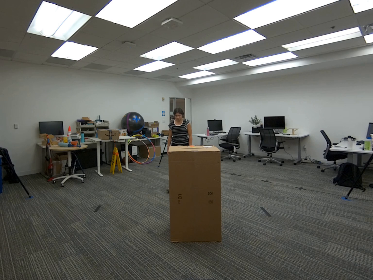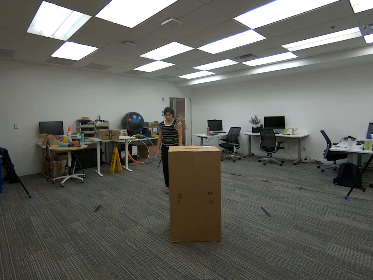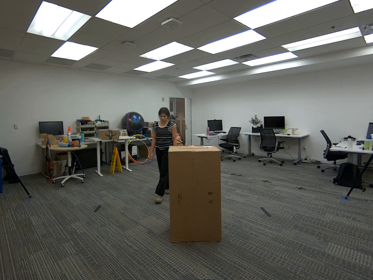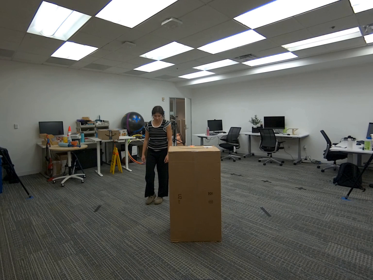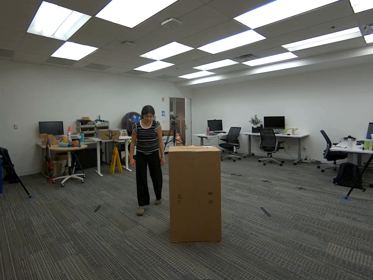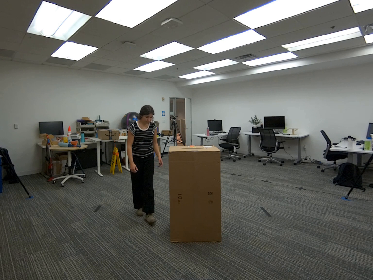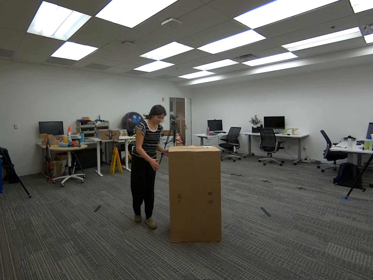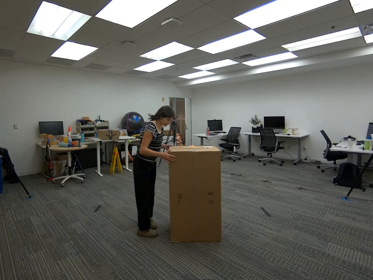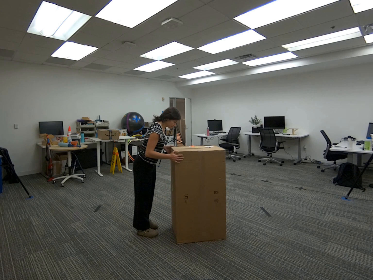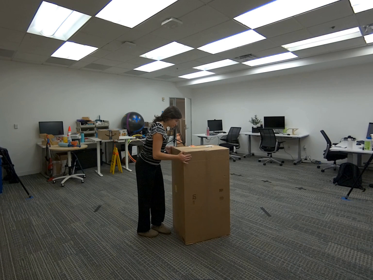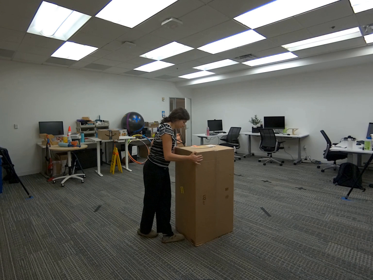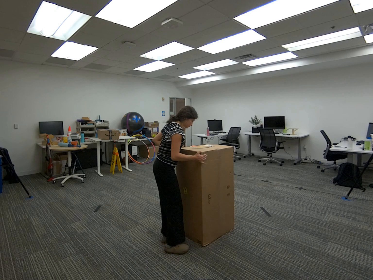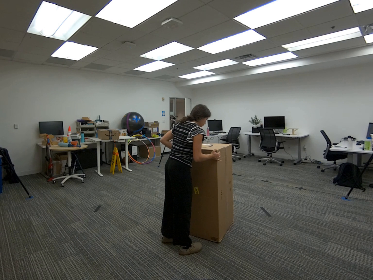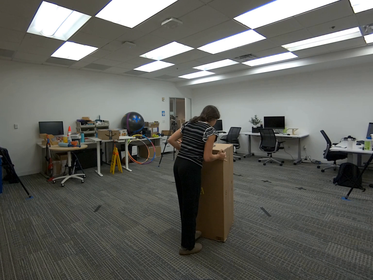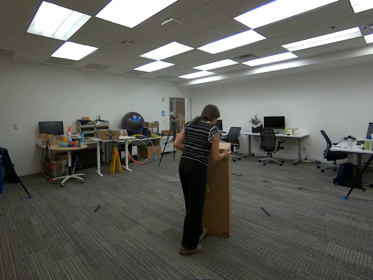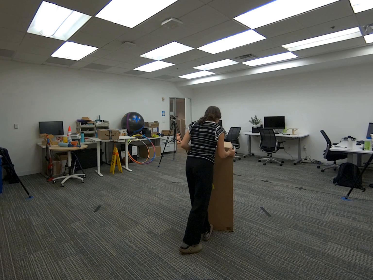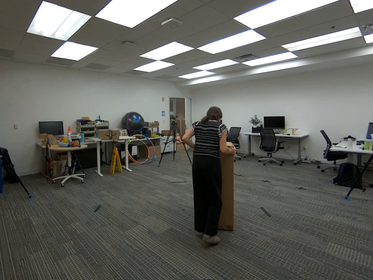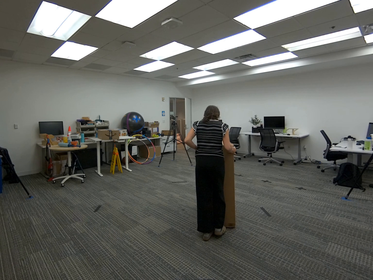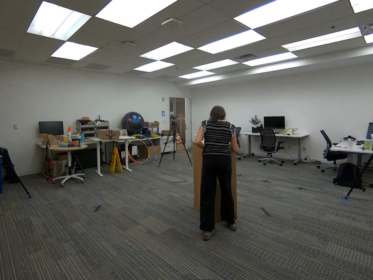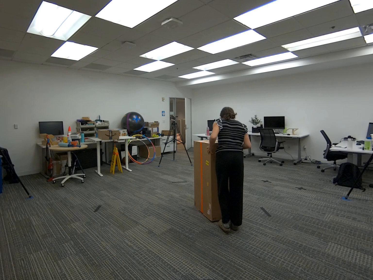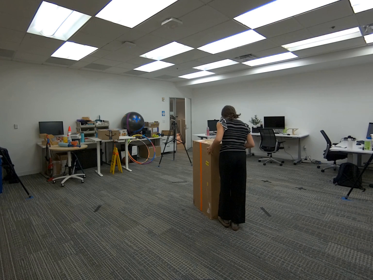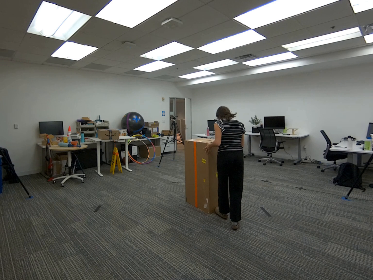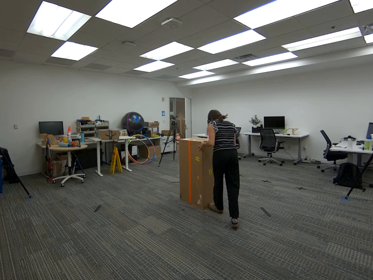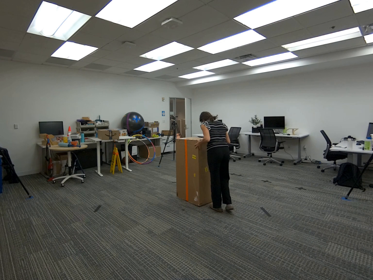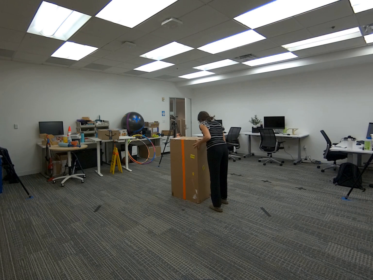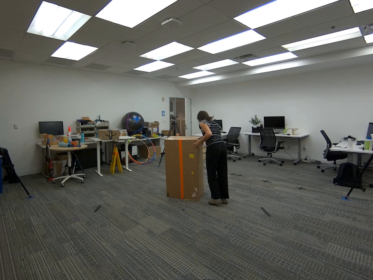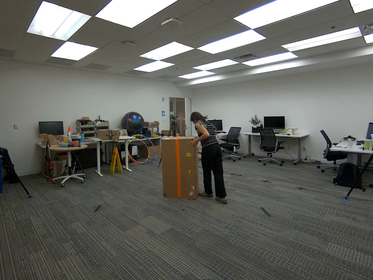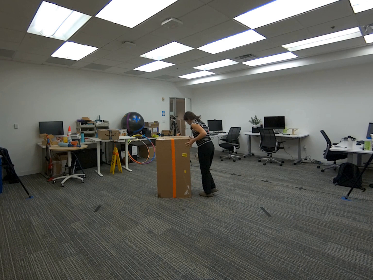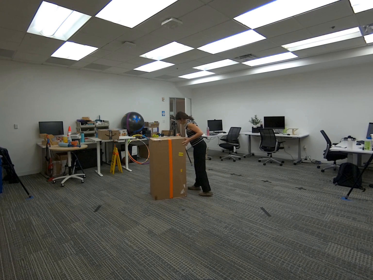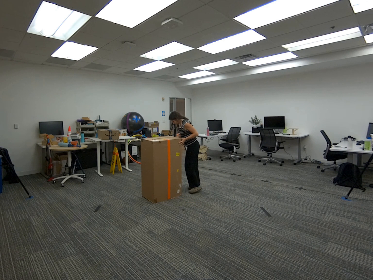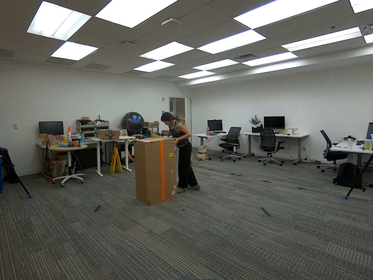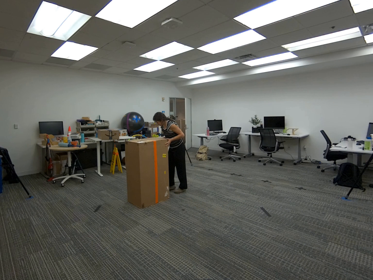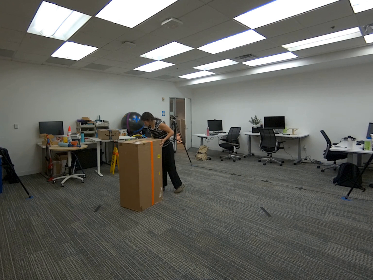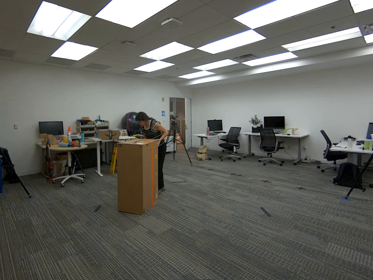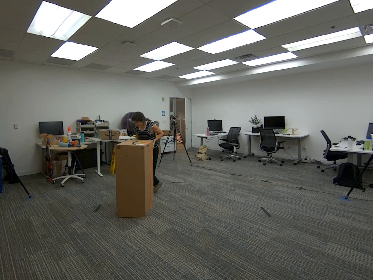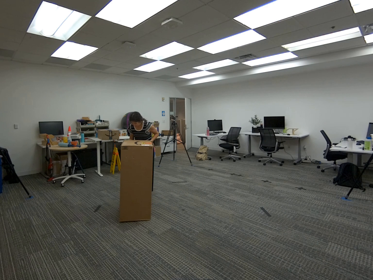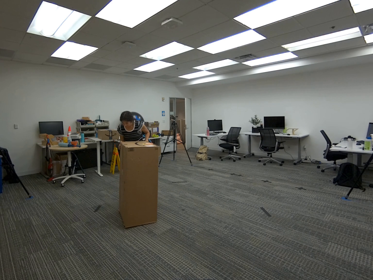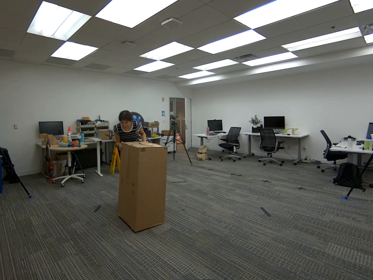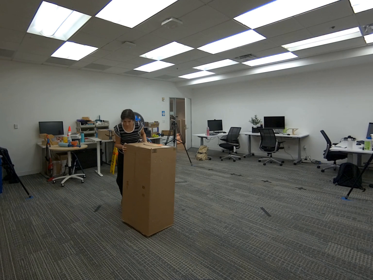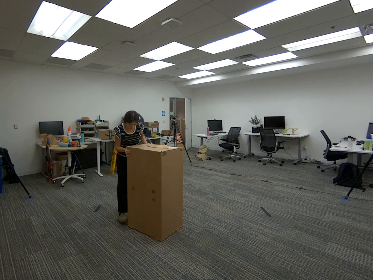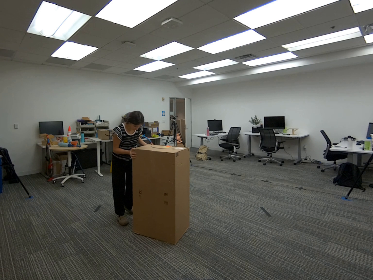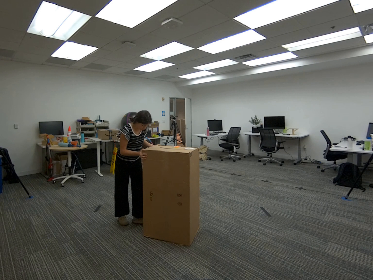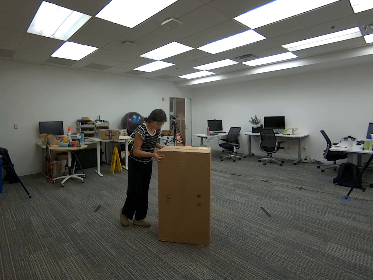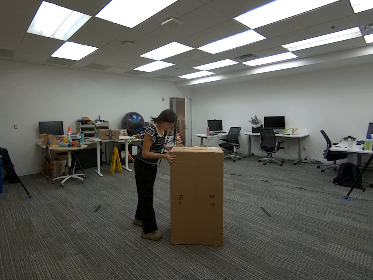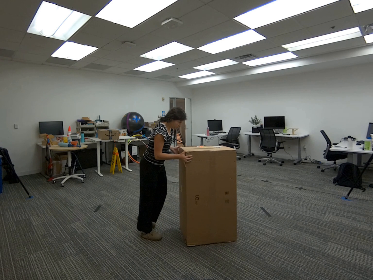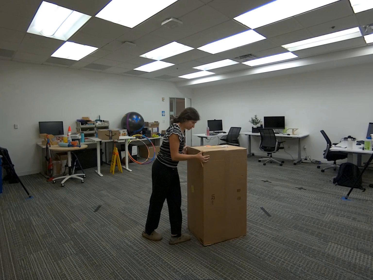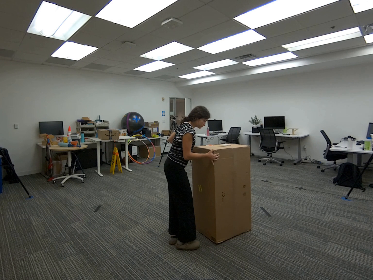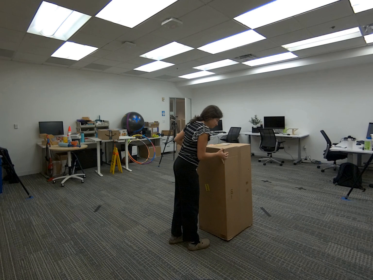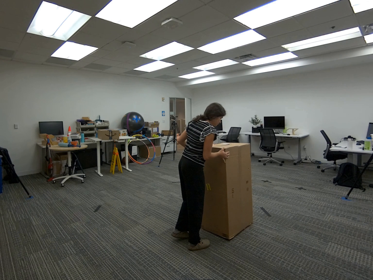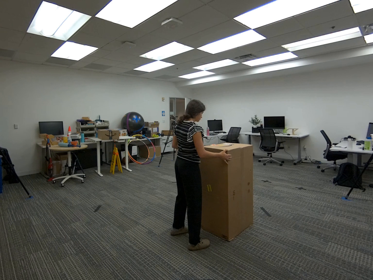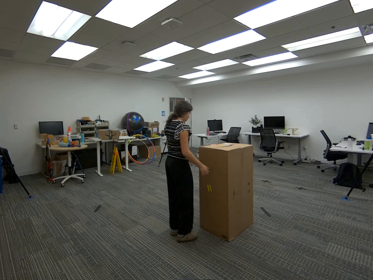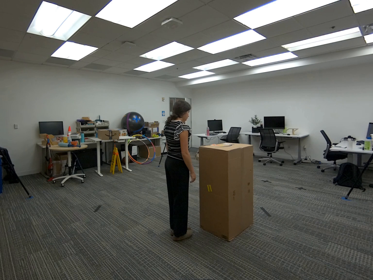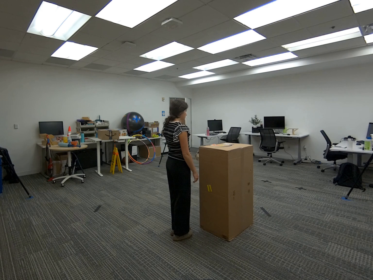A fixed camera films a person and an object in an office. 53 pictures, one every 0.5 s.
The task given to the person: Walk to the giant cardboard box and bend down slightly. Place both hands on the box and push it around within the bounding area. Continue pushing the box until you are finished.
